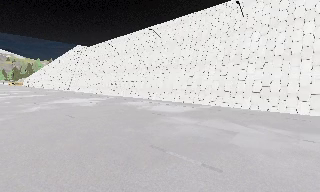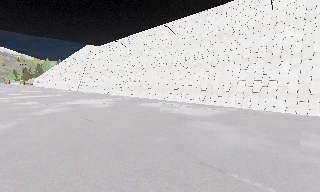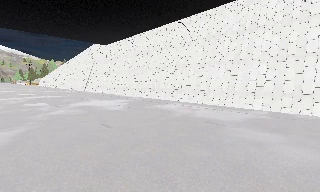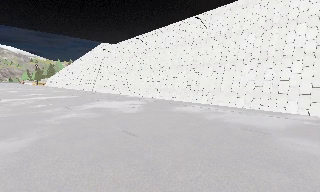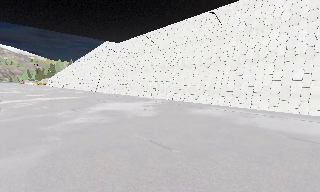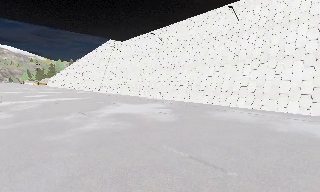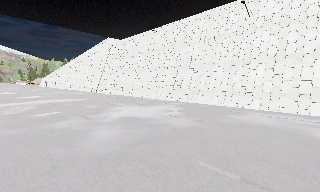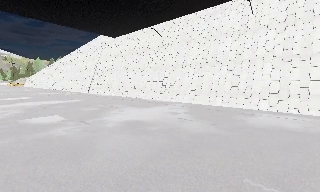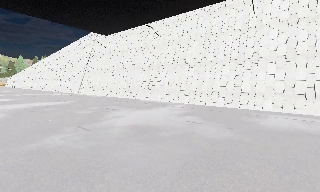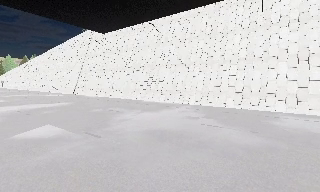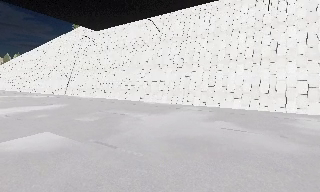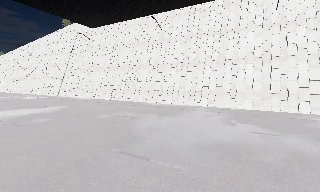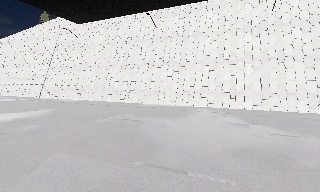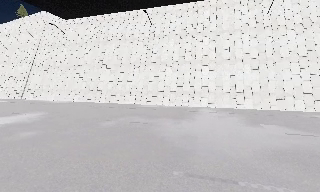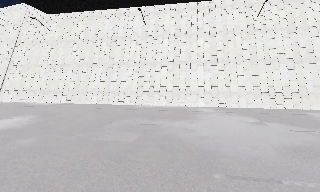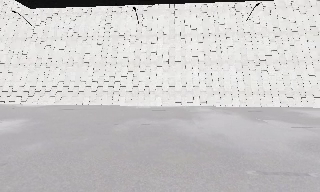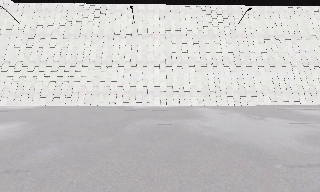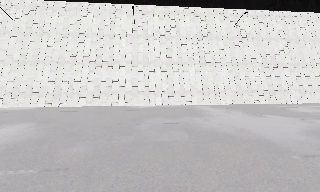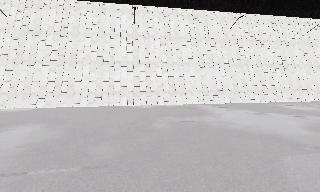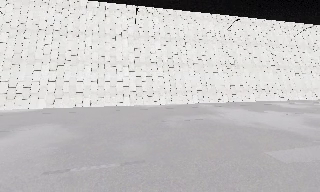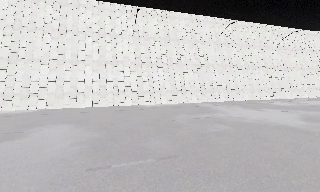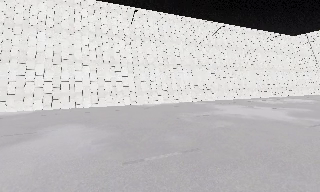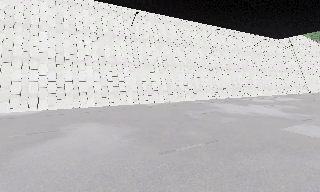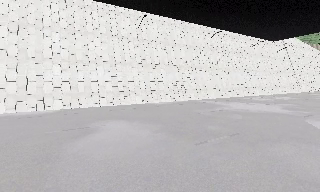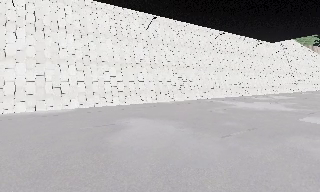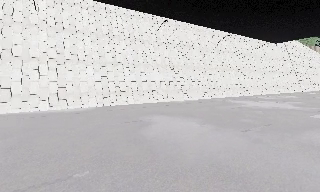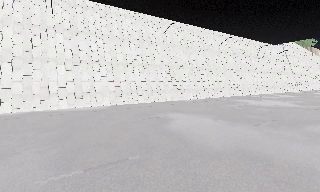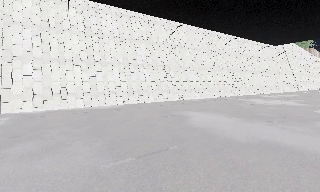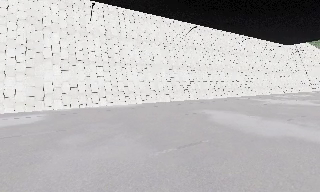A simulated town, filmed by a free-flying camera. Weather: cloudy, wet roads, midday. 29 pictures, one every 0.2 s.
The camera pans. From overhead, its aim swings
clockwise.
0.0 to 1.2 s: The camera travels forward and to its left, about 9 m, so what stands in front looms larger.
1.2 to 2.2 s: The camera pans to its right, which is clockwise from overhead, by about 15 degrees. It travels to its left and forward, about 6 m.
2.2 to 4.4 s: The camera pans to its right, which is clockwise from overhead, by about 55 degrees. It travels to its left, about 12 m.
4.4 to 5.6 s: The camera travels to its left and backward, about 7 m, so close, fixed things drift to the right.
The film runs forward here.
